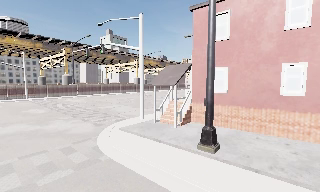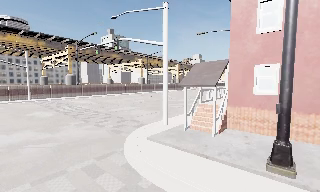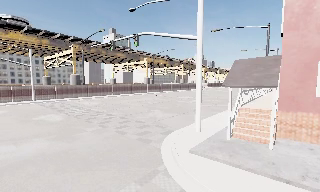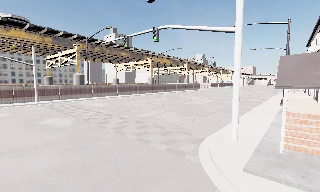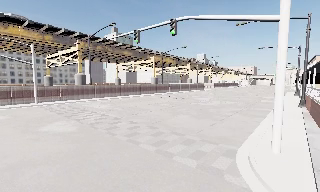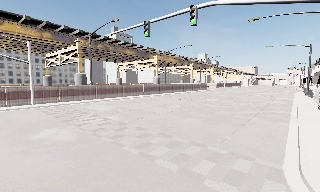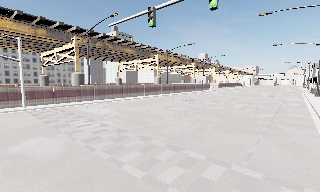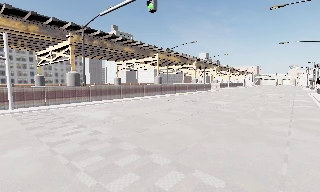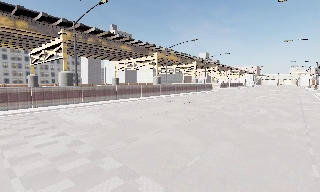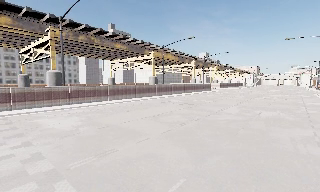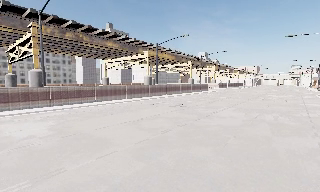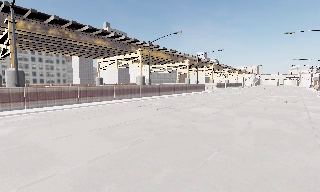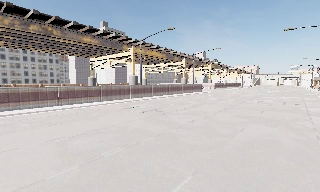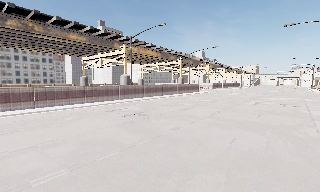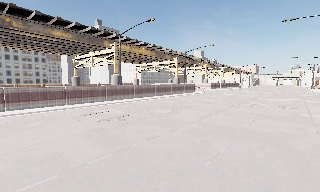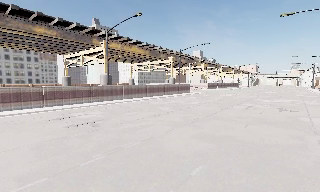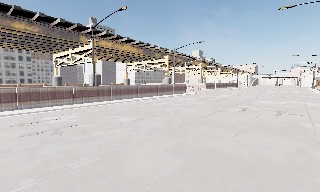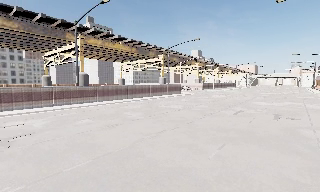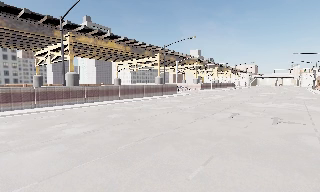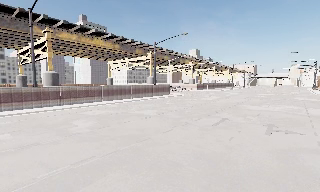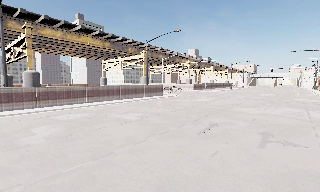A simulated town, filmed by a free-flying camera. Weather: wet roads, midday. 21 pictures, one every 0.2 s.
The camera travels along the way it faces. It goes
forward.
0.0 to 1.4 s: The camera travels forward and to its left, about 13 m, so what stands in front looms larger.
1.4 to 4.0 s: The camera travels forward and to its right, about 30 m, so what stands in front looms larger.
The film runs forward here.
